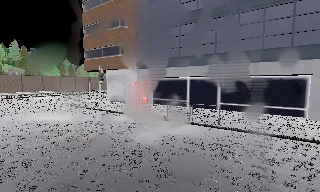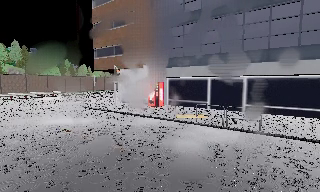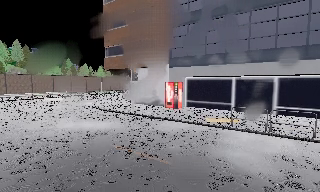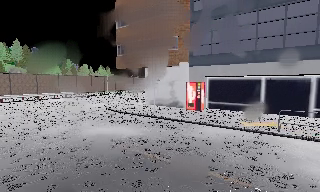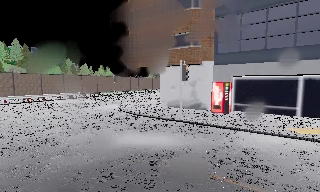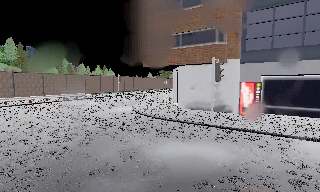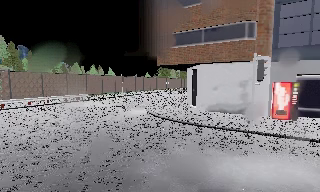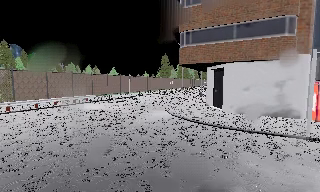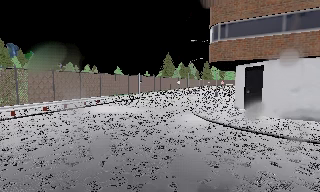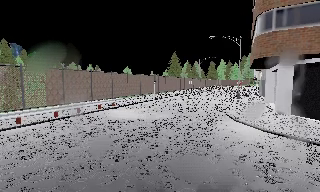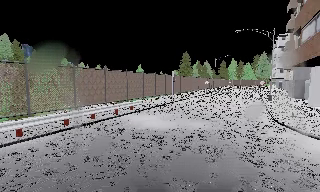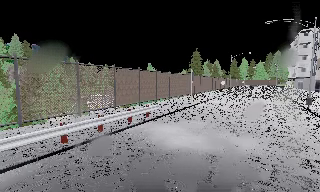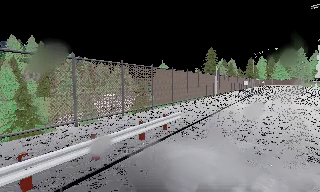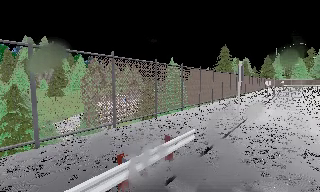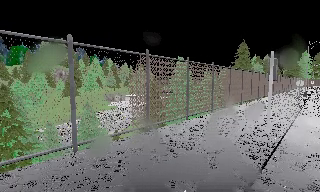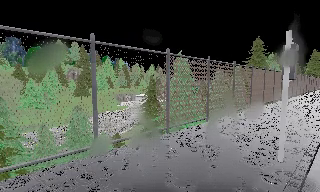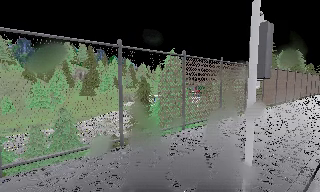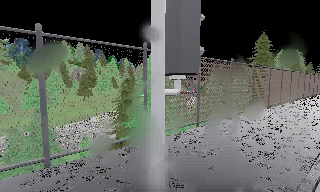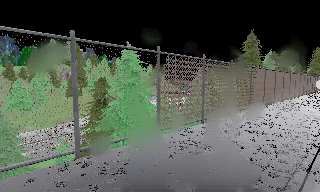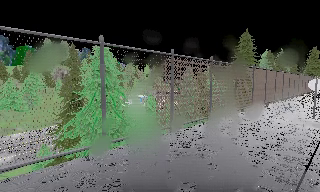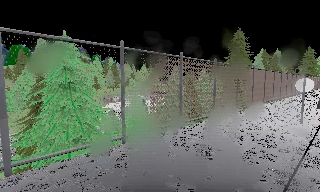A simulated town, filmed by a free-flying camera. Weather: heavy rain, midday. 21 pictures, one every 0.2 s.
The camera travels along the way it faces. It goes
forward.
0.0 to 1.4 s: The camera travels to its left and forward, about 13 m, so close, fixed things drift to the right.
1.4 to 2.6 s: The camera swings to its left by about 10 degrees, and the scene slides to the right. It travels forward and to its left, about 14 m, so what stands in front looms larger.
2.6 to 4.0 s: The camera travels forward and to its right, about 15 m, so what stands in front looms larger.
The film runs backward here.
